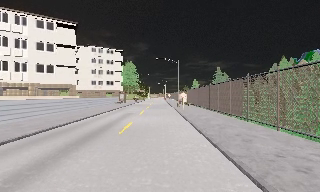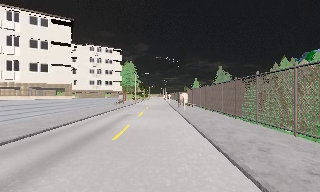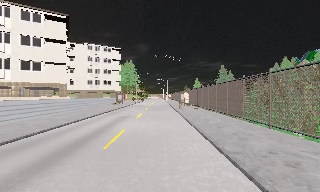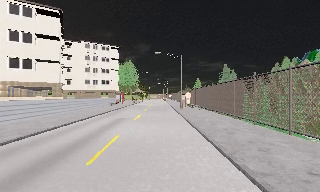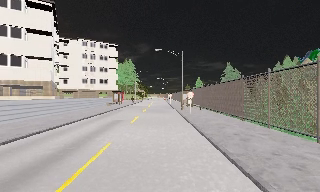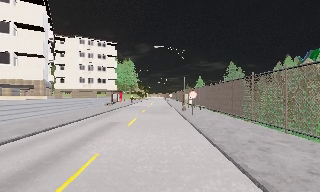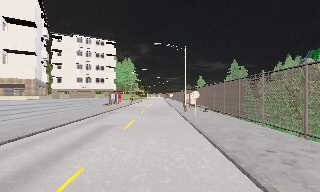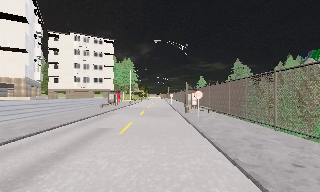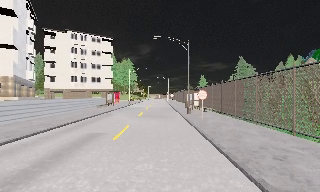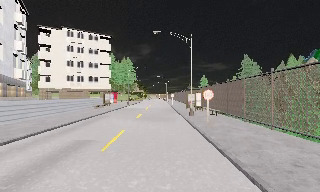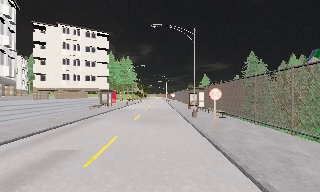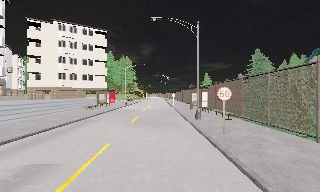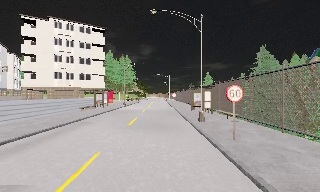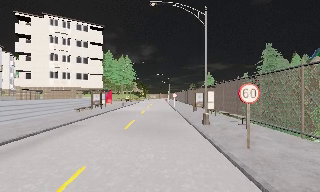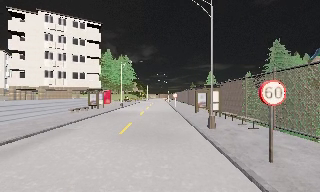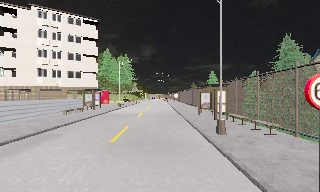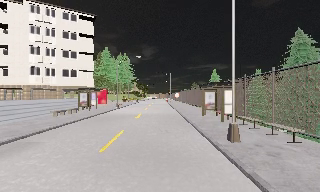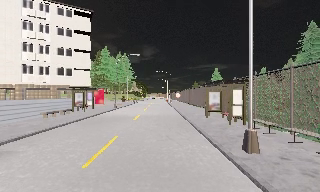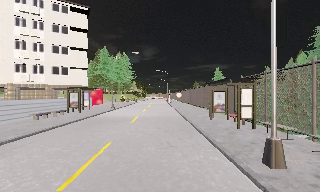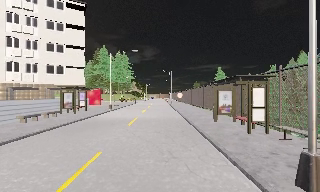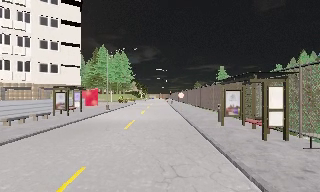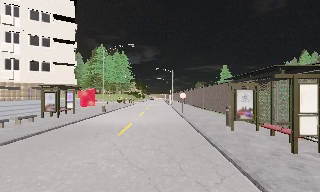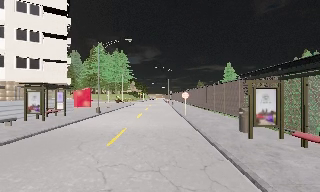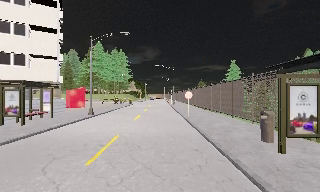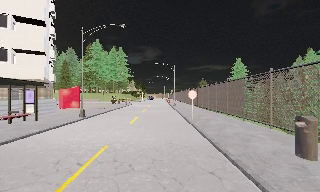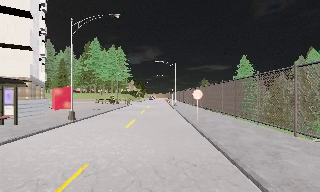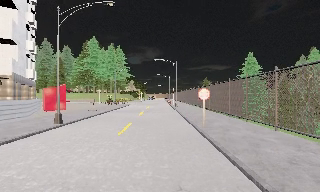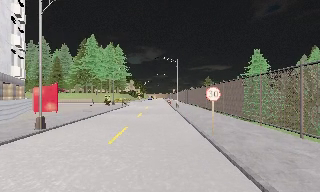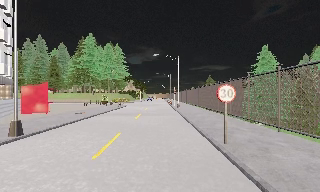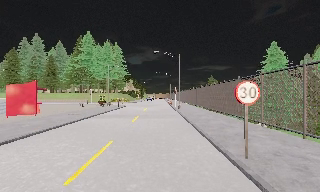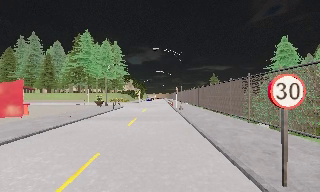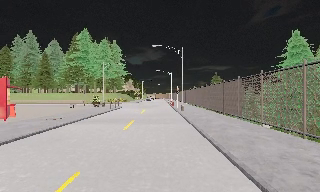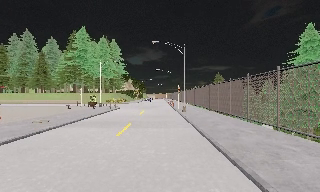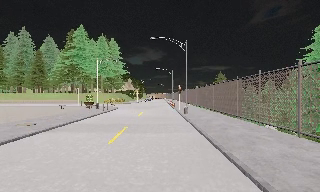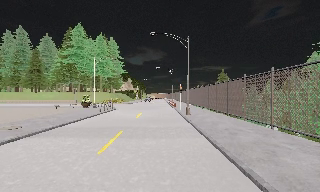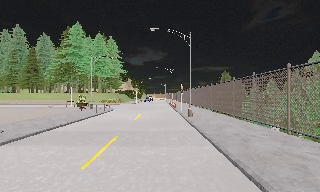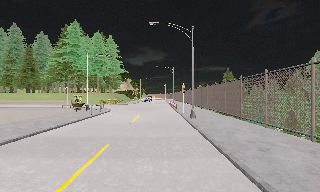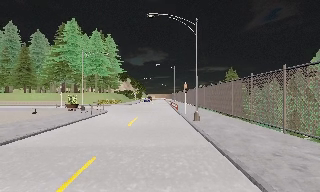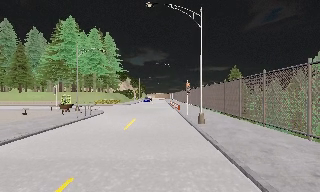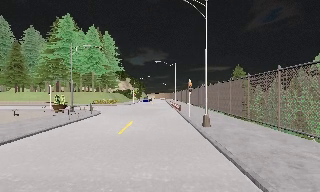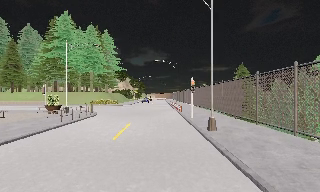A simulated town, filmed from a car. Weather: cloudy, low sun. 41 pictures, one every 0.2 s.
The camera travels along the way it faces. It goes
forward.
0.0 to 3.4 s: The camera travels forward, about 20 m, so what stands in front looms larger.
3.4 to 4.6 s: The camera travels forward, about 8 m, so what stands in front looms larger. It gains speed.
4.6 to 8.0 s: The camera travels forward, about 25 m, so what stands in front looms larger.
The film runs forward here.
